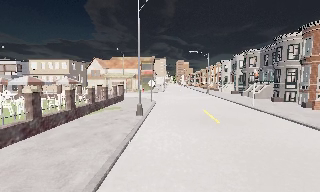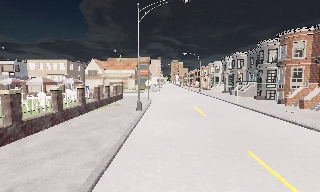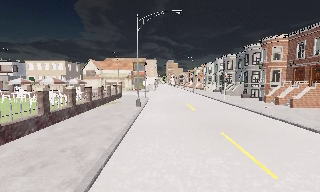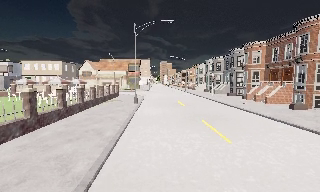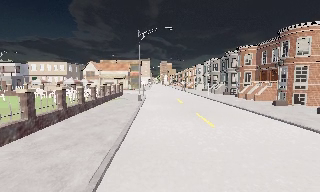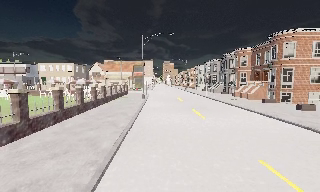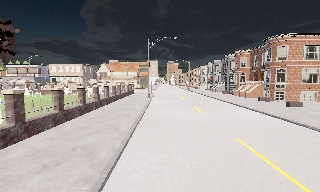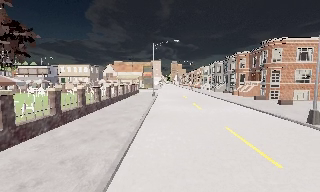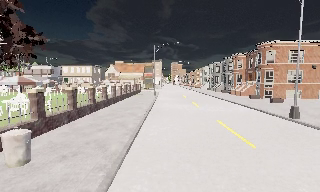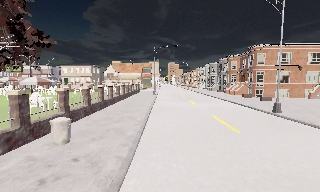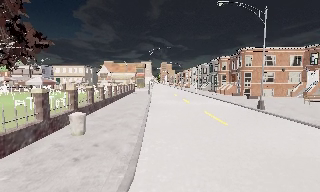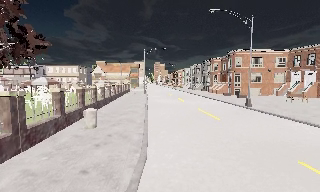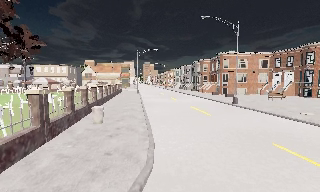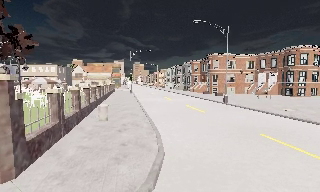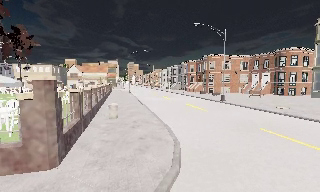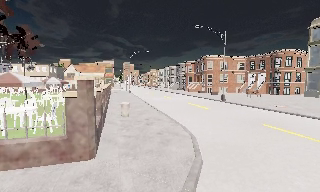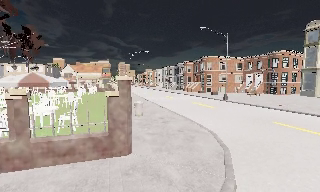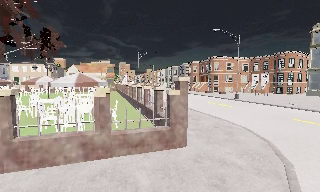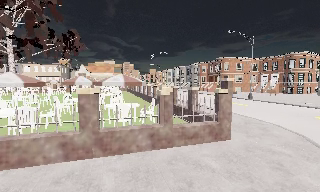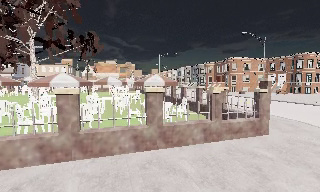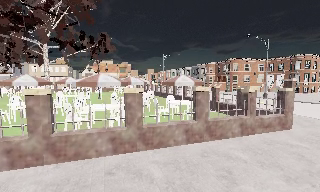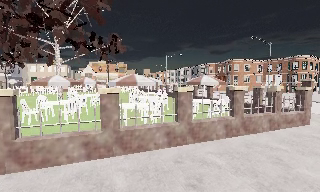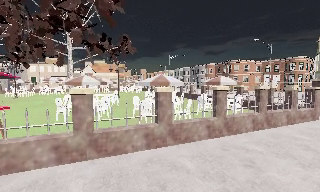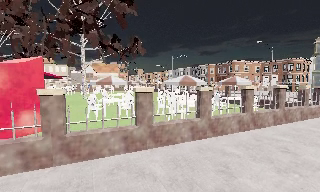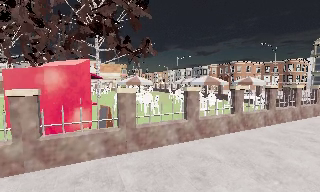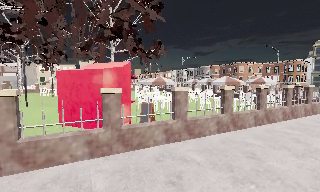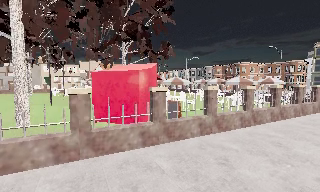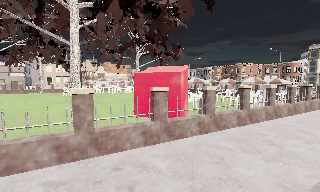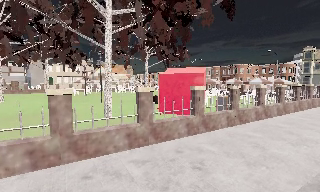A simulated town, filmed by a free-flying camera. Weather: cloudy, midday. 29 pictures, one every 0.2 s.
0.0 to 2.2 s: The camera travels backward, about 18 m, so what stands in front gets smaller. It loses speed.
2.2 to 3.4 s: The camera pans to its right, which is clockwise from overhead, by about 15 degrees. It travels to its left and backward, about 7 m.
3.4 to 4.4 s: The camera travels to its left, about 9 m, so close, fixed things drift to the right.
4.4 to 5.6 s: The camera travels to its left and backward, about 12 m, so close, fixed things drift to the right.
The film runs forward here.
